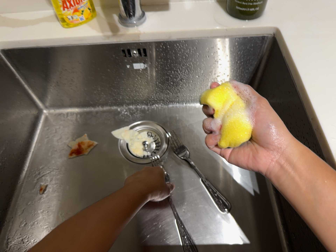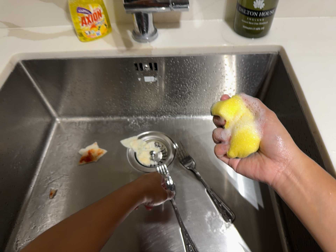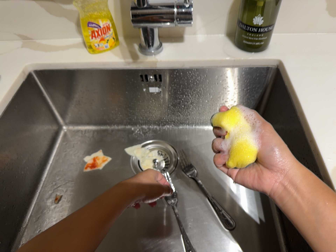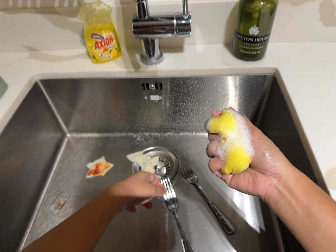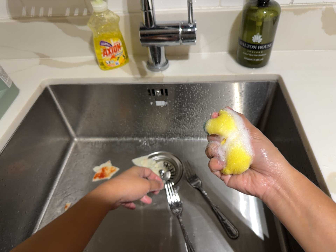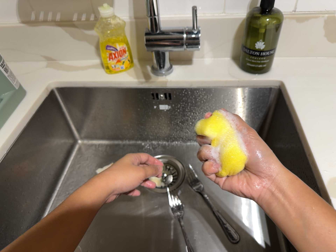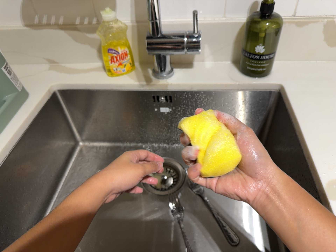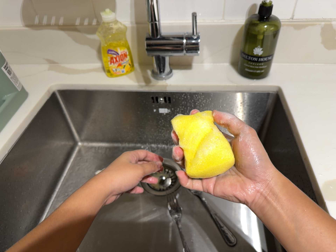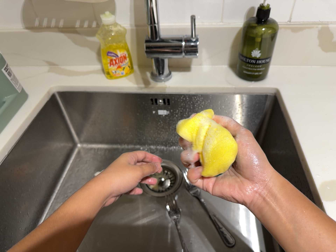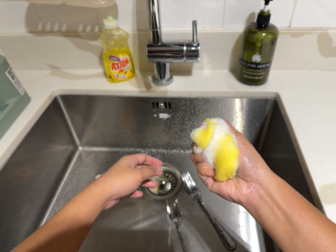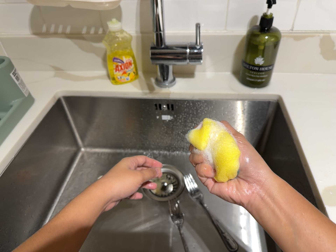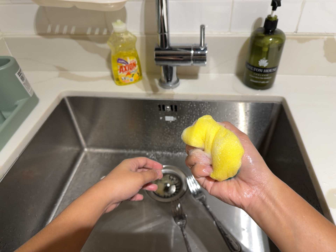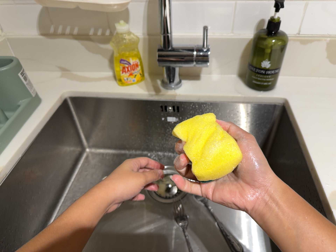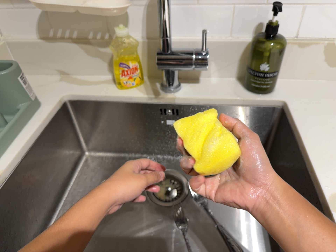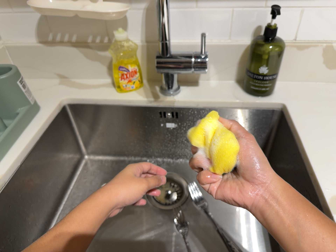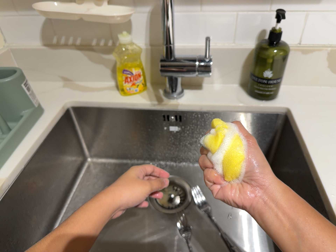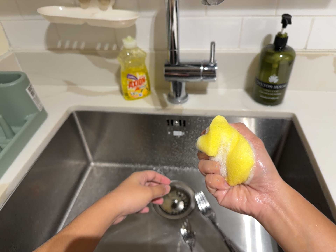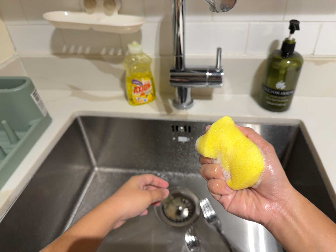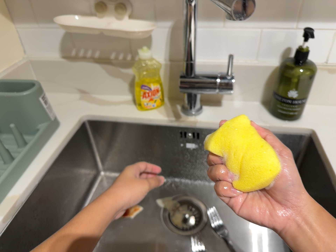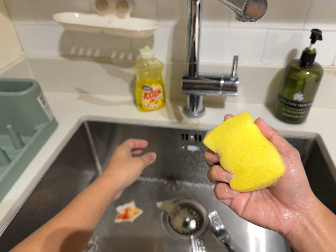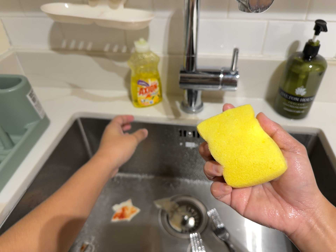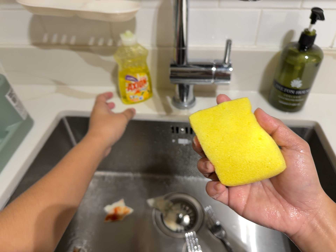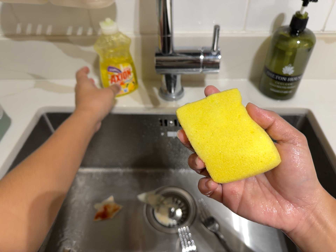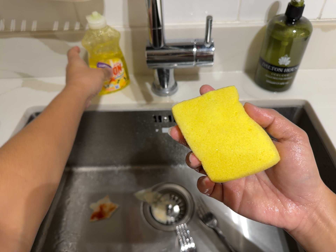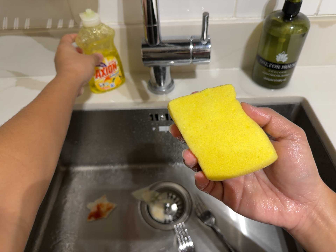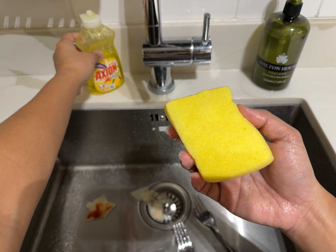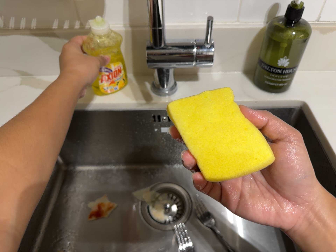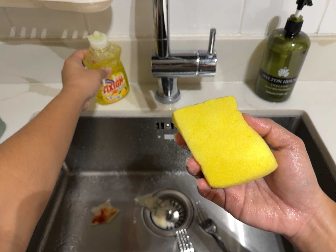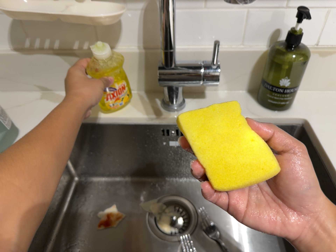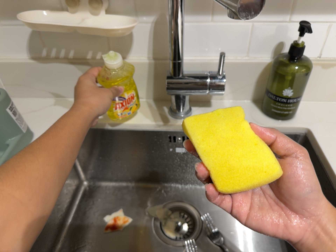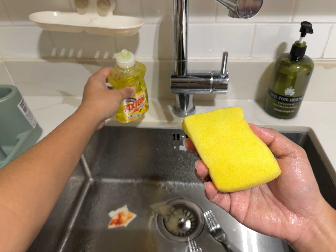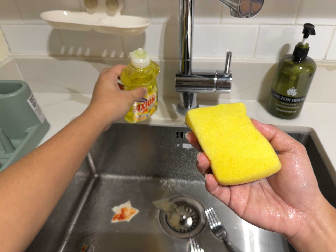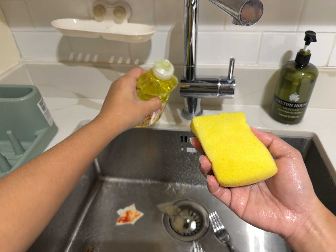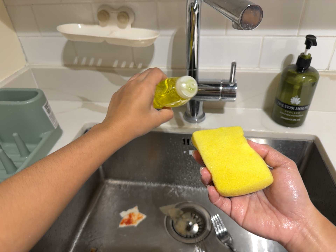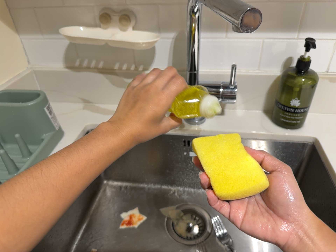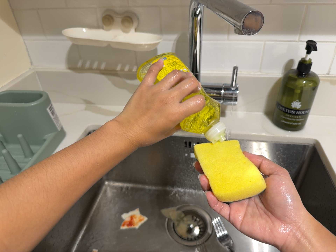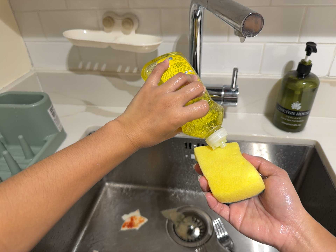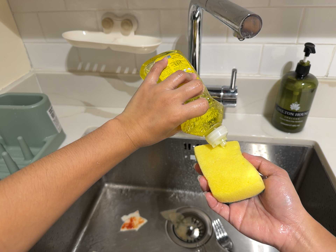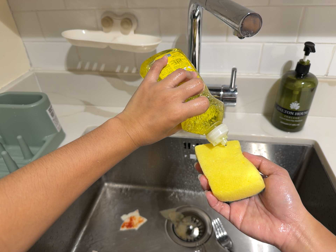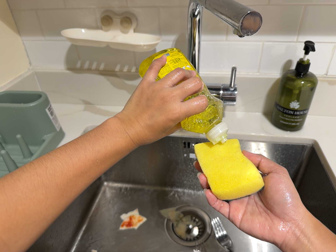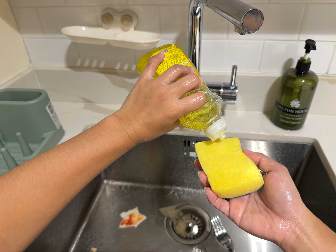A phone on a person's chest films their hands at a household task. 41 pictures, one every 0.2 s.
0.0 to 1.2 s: The camera travels backward, about 9 cm, so what stands in front gets smaller. Its aim tips toward the top of its view by about 10 degrees, and the scene shifts downward.
1.2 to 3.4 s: The camera shifts only a little, or ends up much as it began.
3.4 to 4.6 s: The camera travels forward and toward the top of its view, about 12 cm, so what stands in front looms larger. Its aim tips toward the bottom of its view by about 10 degrees.
4.6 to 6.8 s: The camera travels backward, about 12 cm, so what stands in front gets smaller. Its aim tips toward the top of its view by about 10 degrees, and the scene shifts downward.
6.8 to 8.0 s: The camera keeps its place and its aim.
The film runs backward here.
